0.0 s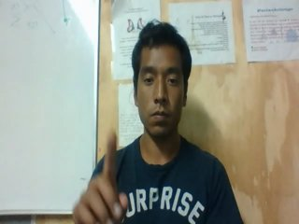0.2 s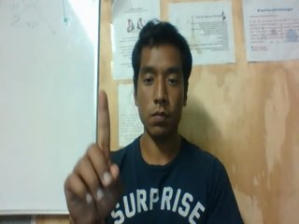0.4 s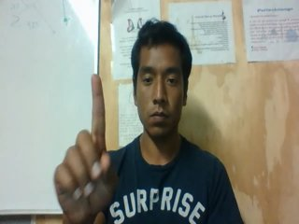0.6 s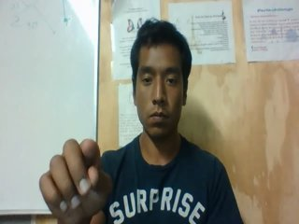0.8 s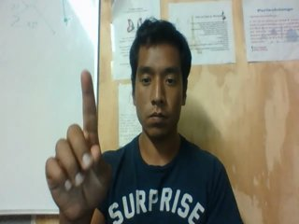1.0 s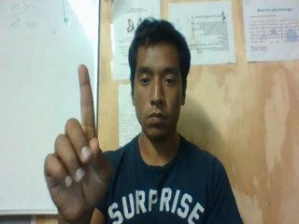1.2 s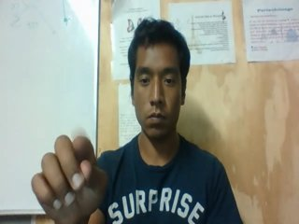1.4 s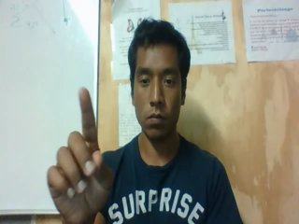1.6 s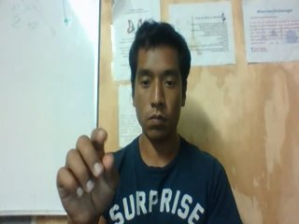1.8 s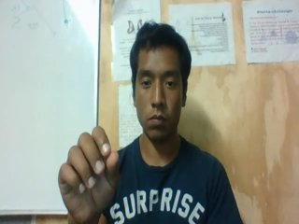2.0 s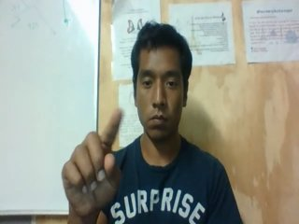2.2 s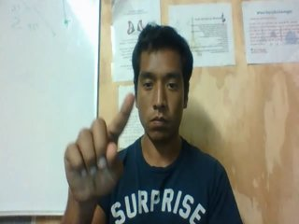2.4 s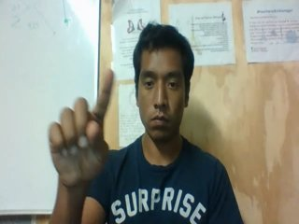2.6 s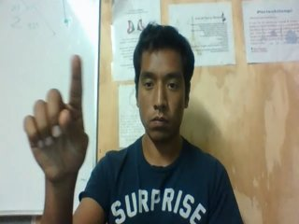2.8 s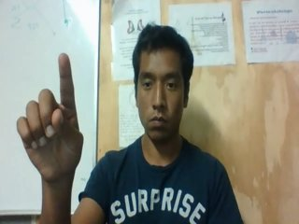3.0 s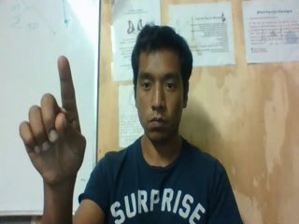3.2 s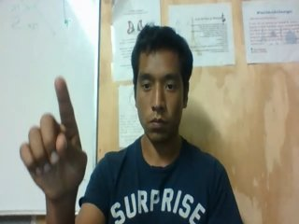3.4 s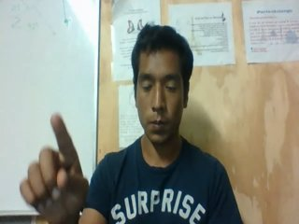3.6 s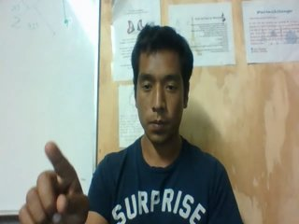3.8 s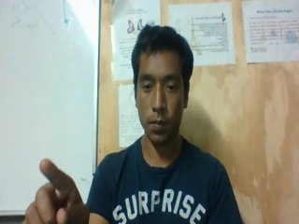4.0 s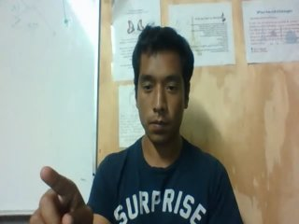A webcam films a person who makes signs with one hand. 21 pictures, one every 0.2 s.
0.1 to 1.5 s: Double click with one finger.
1.6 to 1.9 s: Non-gesture.
2.0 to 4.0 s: Pointing with one finger.
